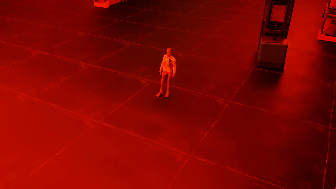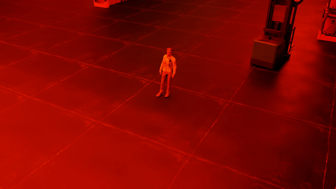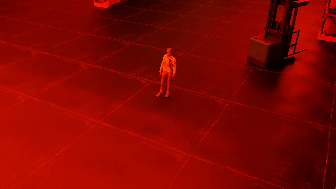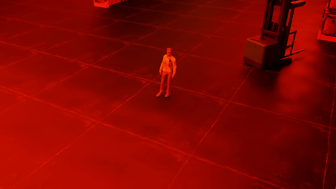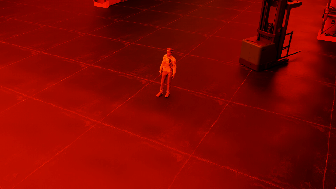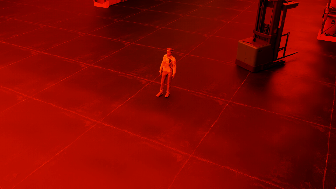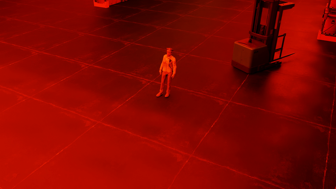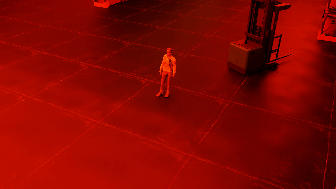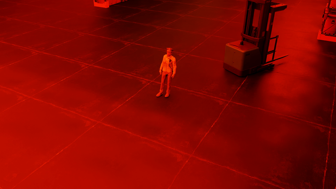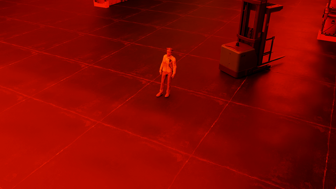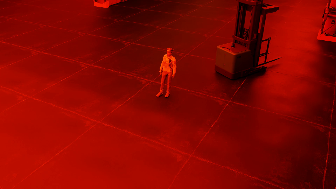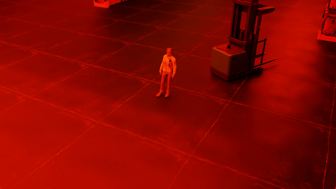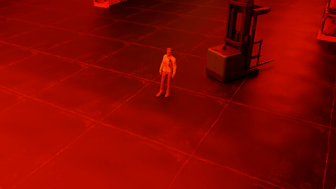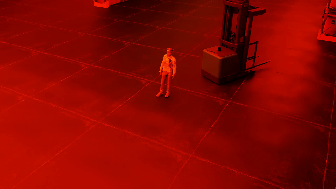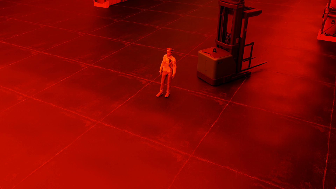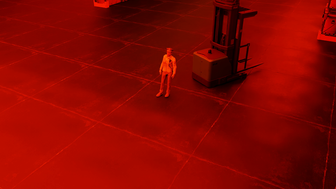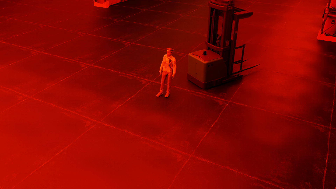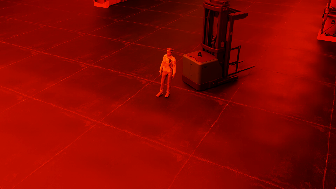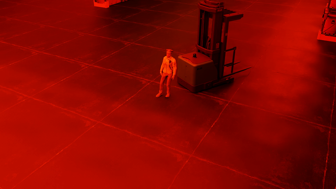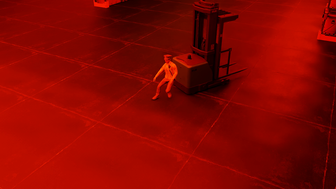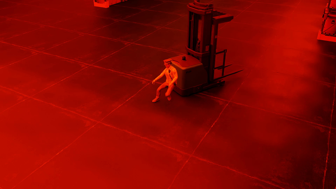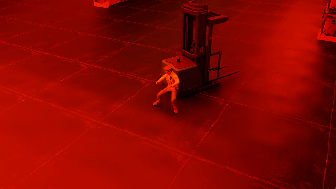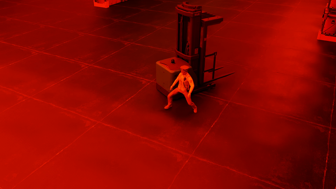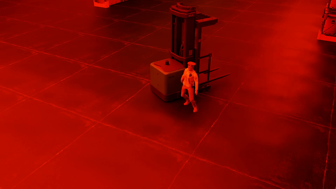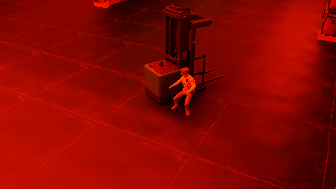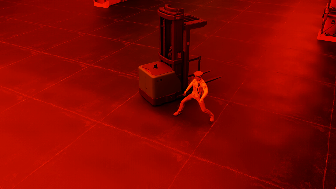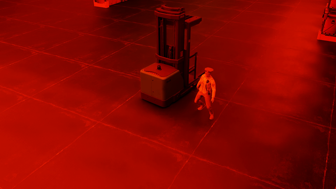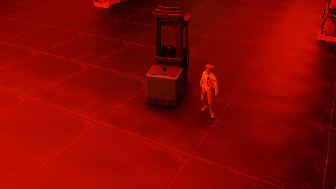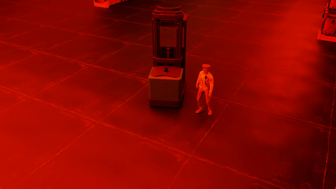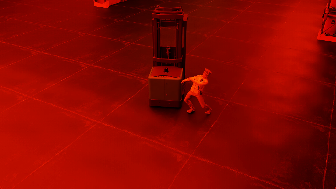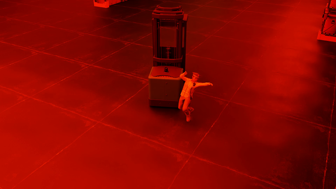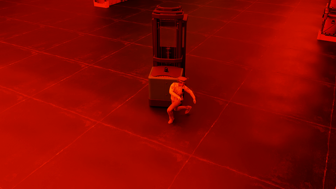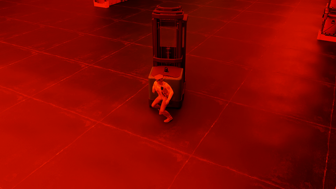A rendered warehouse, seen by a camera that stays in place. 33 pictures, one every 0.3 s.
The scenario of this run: Near miss between a forklift and a person.
